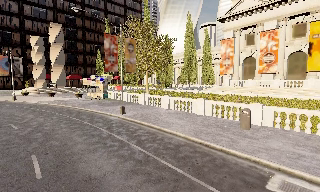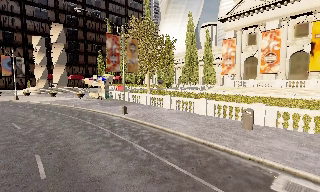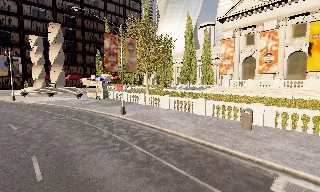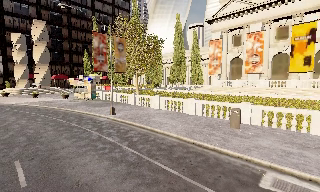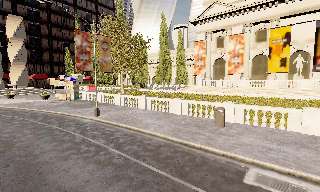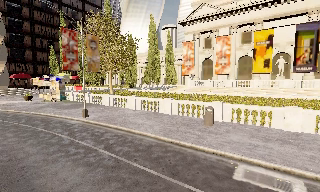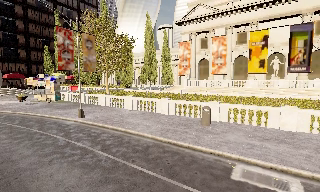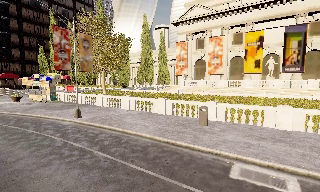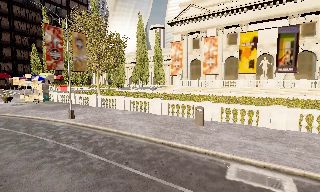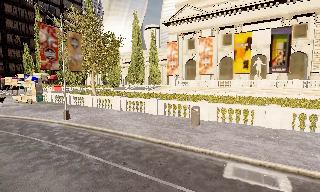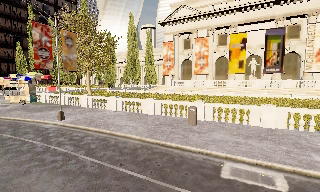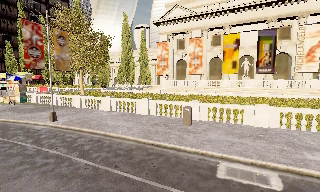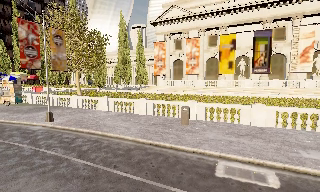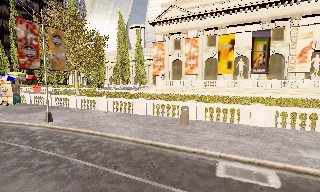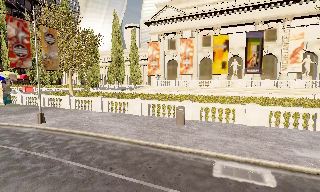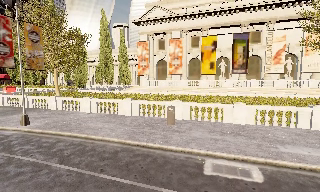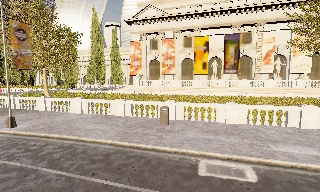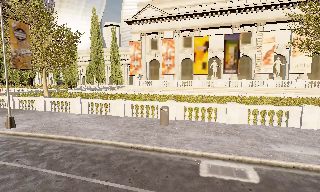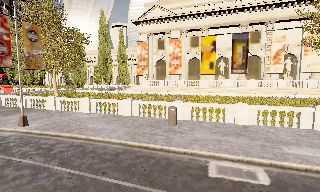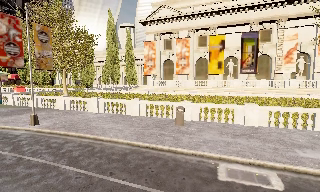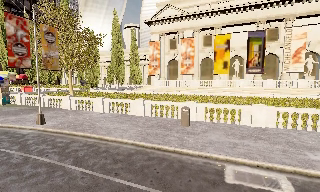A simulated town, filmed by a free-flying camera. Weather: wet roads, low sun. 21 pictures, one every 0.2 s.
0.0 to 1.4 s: The scene slides to the left, as the camera pans about 15 degrees to its right.
1.4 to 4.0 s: The scene slides to the left, as the camera pans about 10 degrees to its right. It travels to its left and forward, about 1 m.
The film runs forward here.
